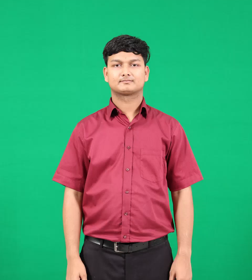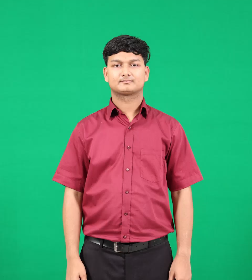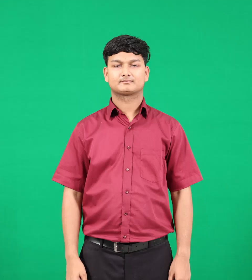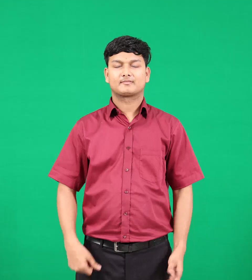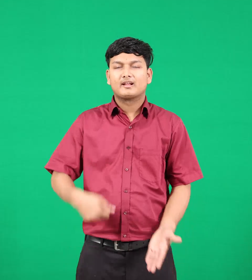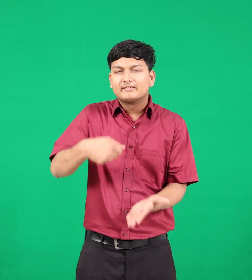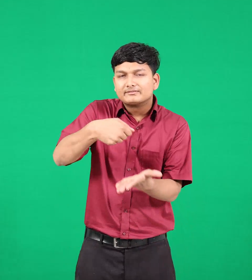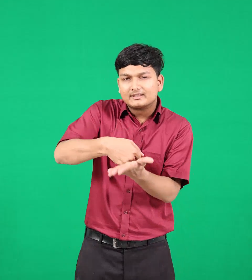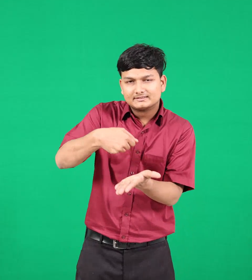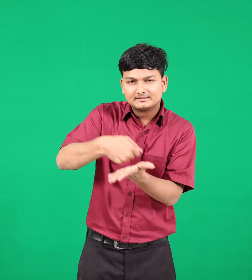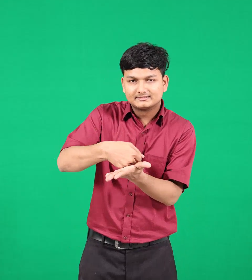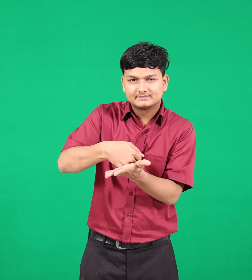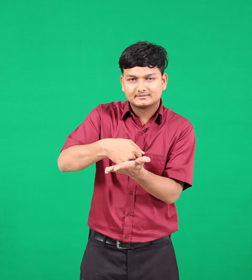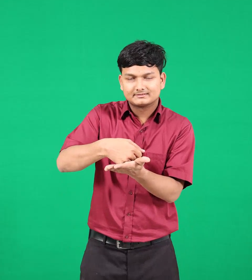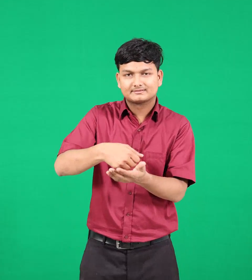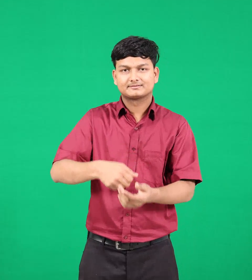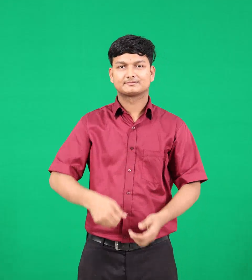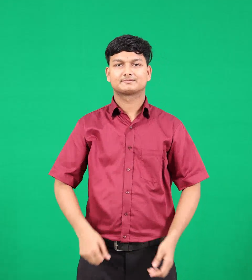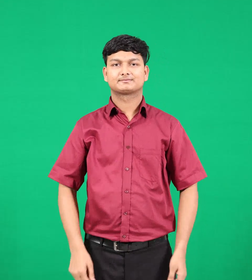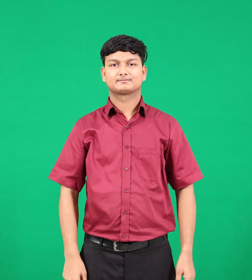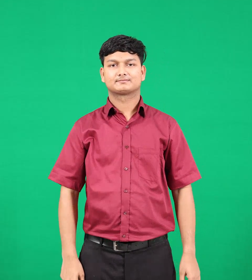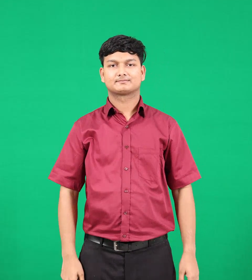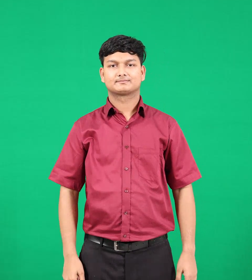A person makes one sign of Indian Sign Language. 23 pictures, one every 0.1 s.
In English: basic
